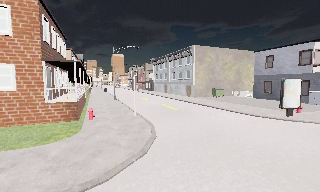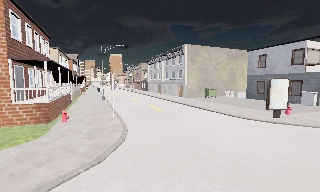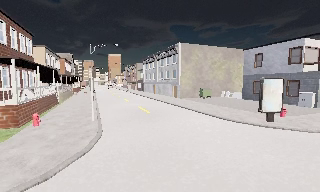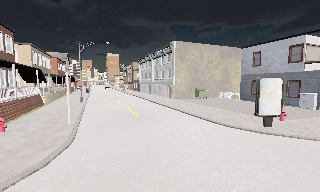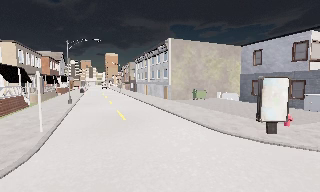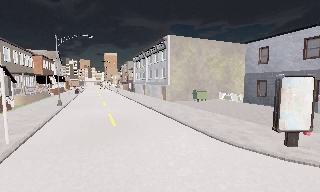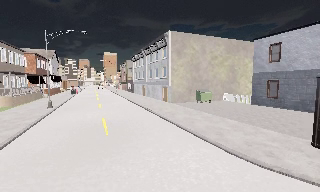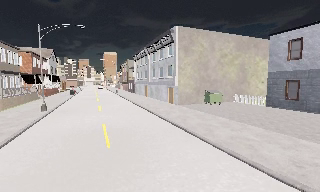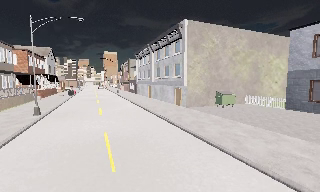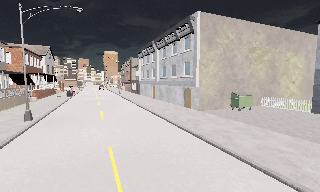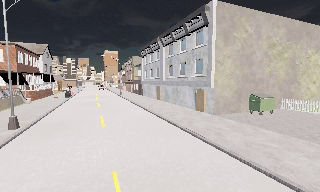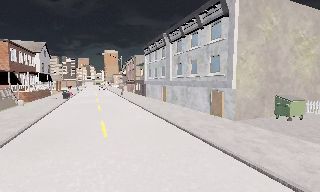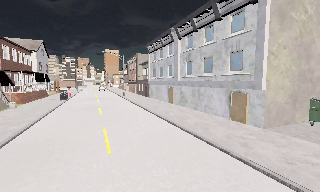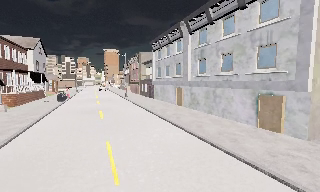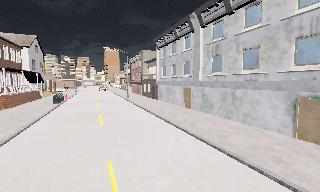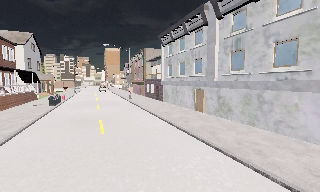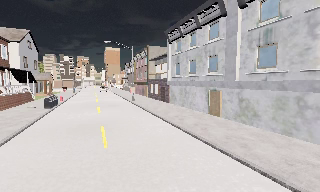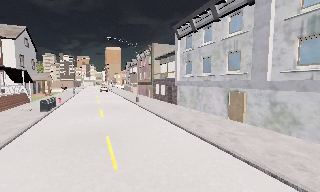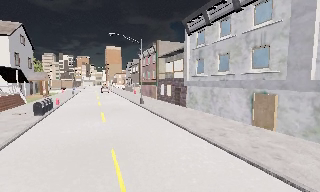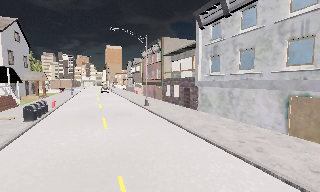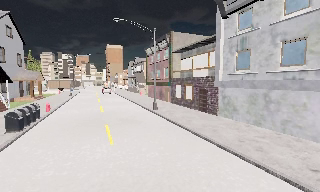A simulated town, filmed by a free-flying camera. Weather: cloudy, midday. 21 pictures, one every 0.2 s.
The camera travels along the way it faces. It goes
forward.
0.0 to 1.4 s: The camera travels forward and to its right, about 10 m, so what stands in front looms larger.
1.4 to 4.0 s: The camera travels forward and to its left, about 25 m, so what stands in front looms larger.
The film runs backward here.
